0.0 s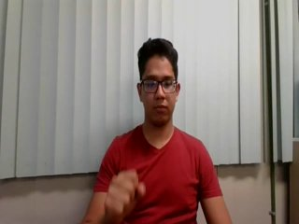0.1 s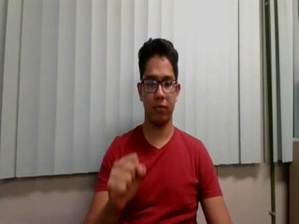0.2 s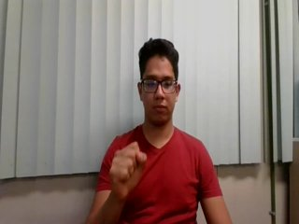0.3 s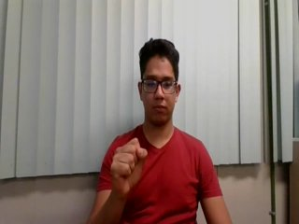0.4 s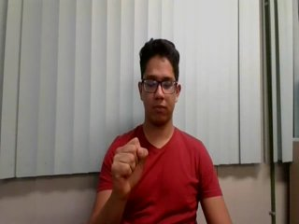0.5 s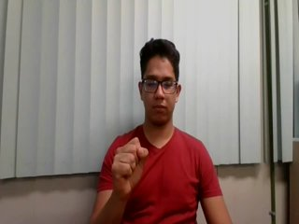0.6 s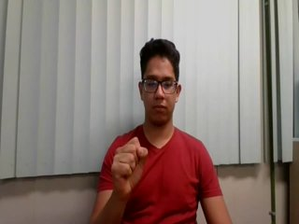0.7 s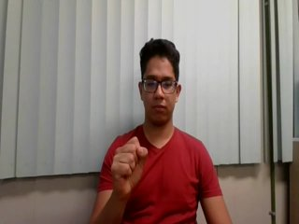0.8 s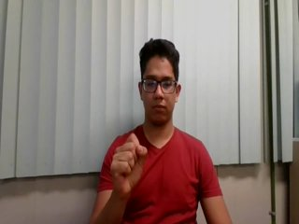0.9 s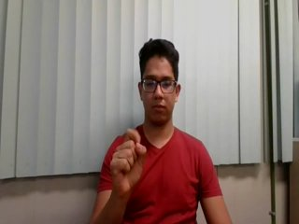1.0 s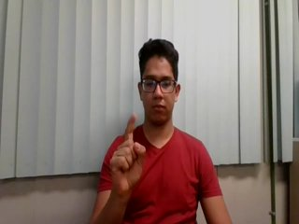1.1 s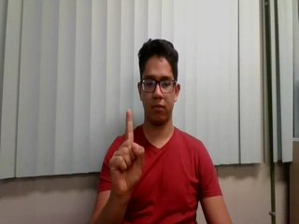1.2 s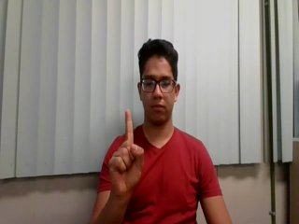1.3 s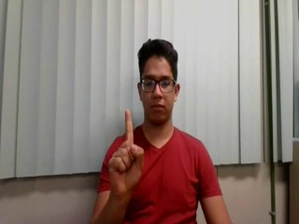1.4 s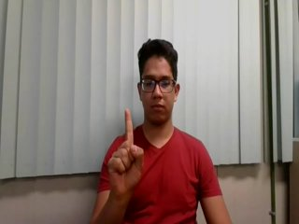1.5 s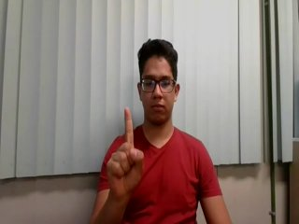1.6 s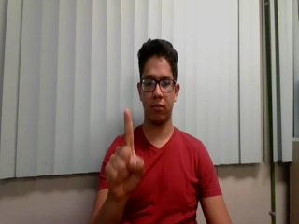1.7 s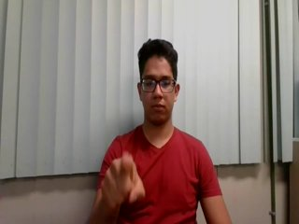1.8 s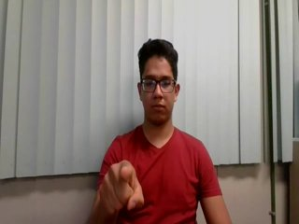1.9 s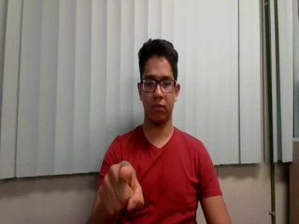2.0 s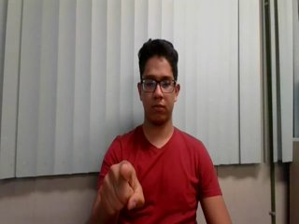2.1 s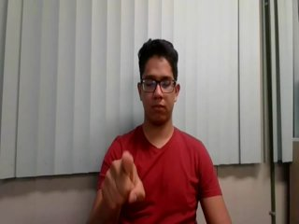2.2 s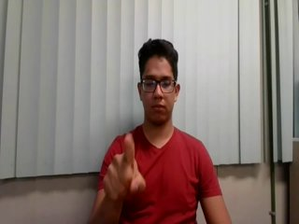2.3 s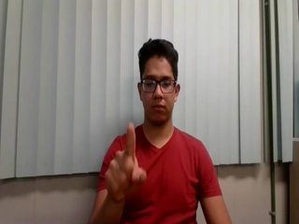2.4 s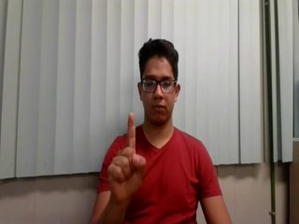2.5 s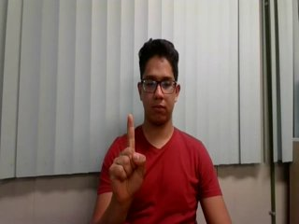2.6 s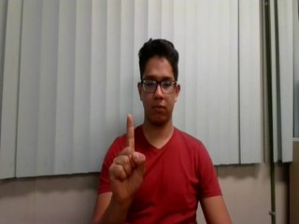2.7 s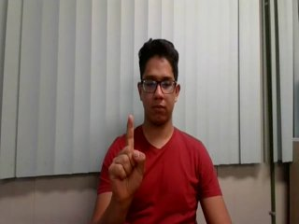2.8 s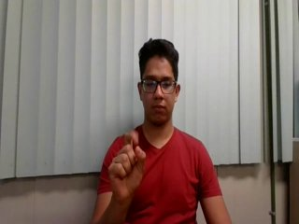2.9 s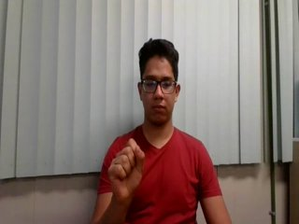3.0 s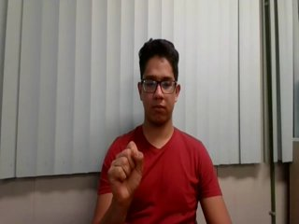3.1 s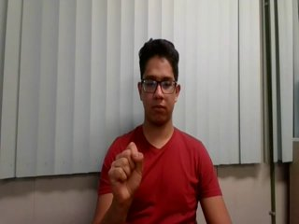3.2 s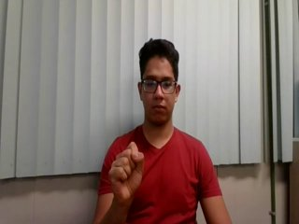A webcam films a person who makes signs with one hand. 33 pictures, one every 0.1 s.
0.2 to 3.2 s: Click with one finger.
